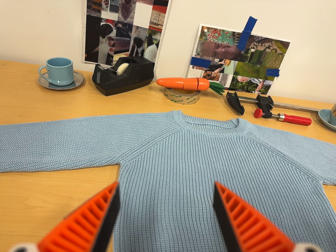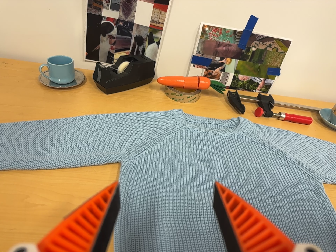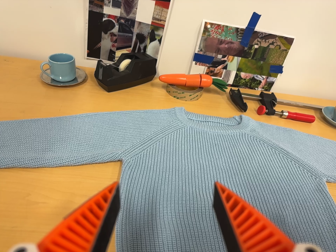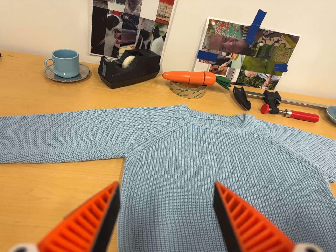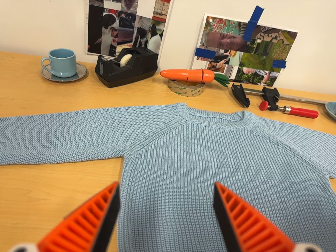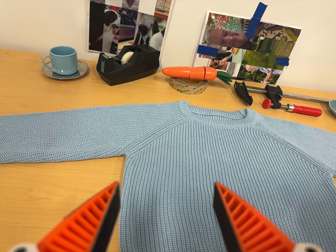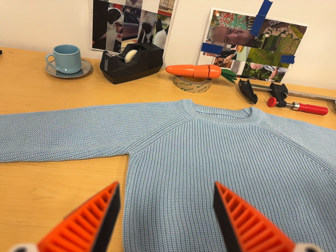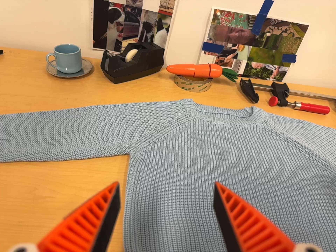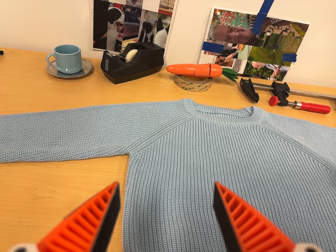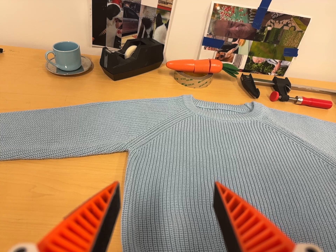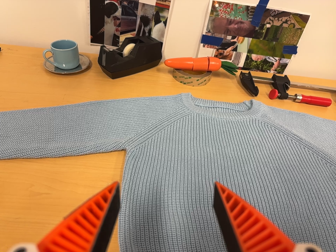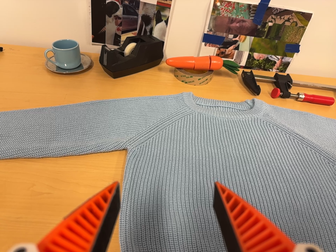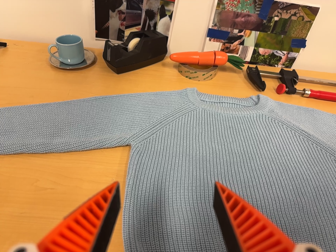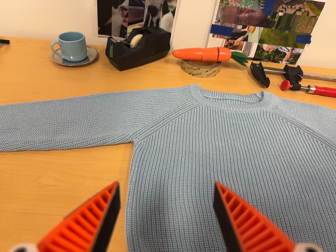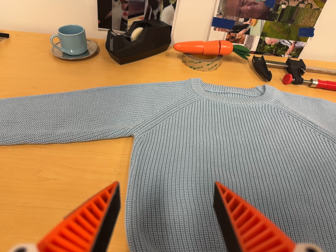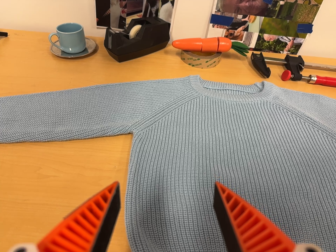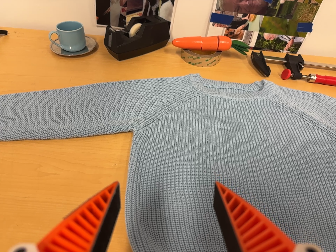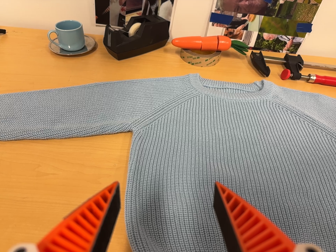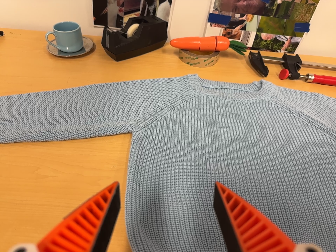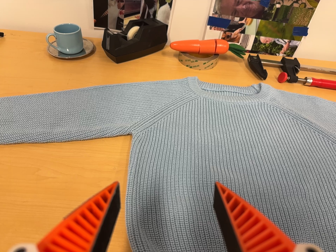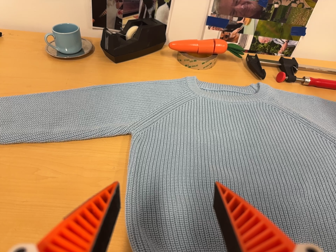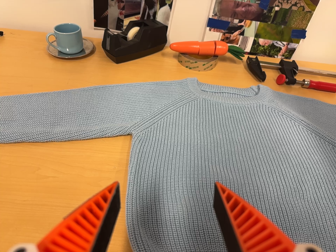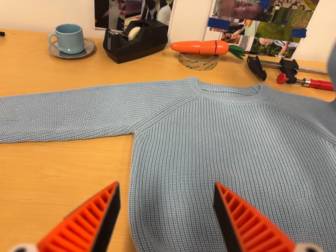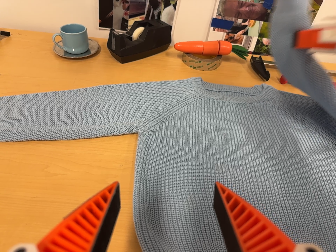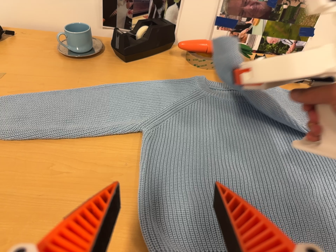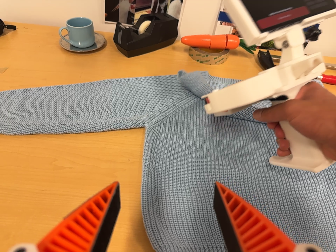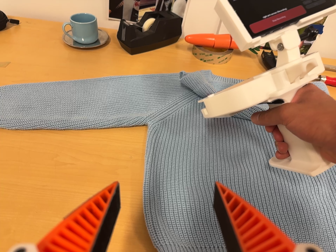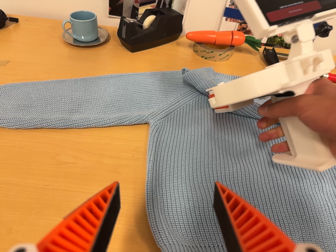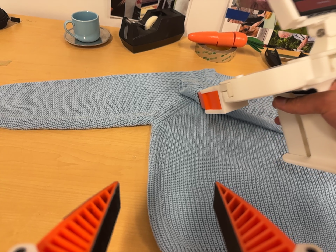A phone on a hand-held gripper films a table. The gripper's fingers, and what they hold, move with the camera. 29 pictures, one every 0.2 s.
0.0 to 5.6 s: The camera's aim tips toward the bottom of its view by about 10 degrees, and the scene shifts upward.
The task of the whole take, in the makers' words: right arm across.
The film runs forward here.
